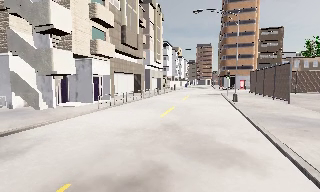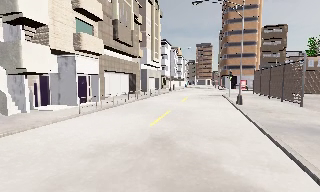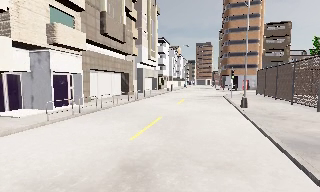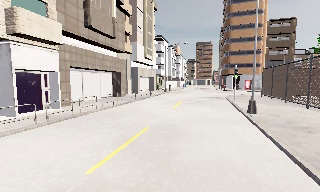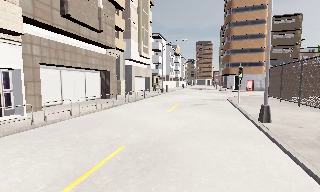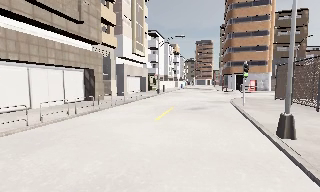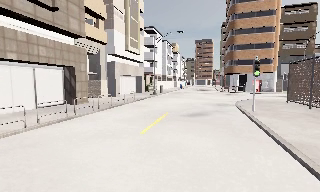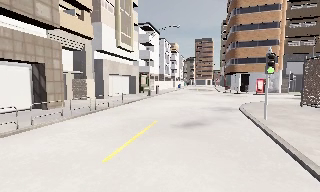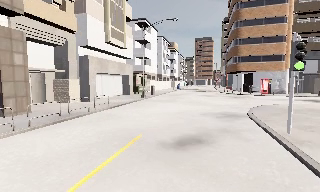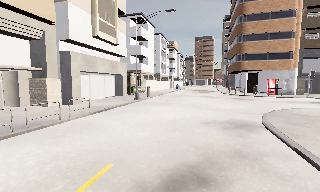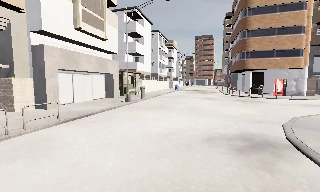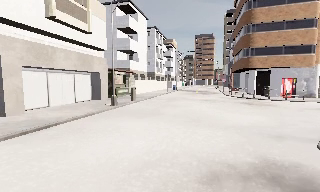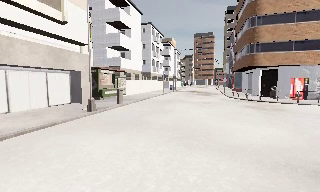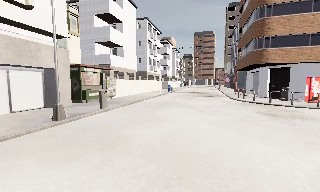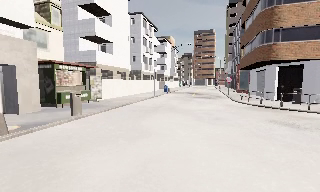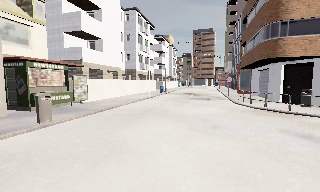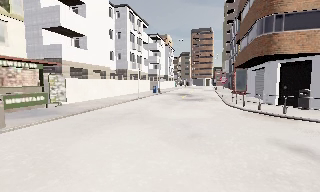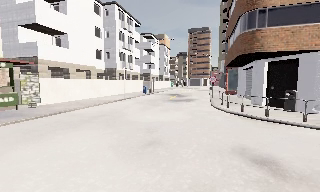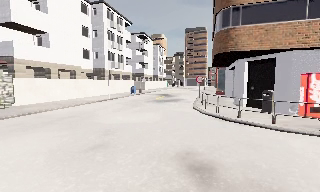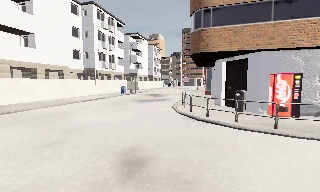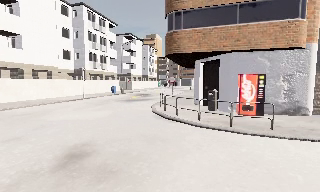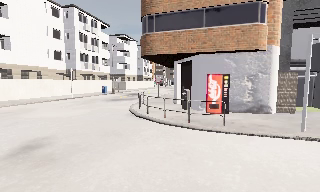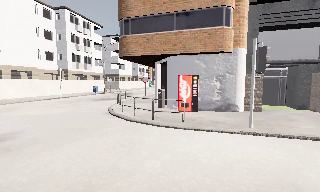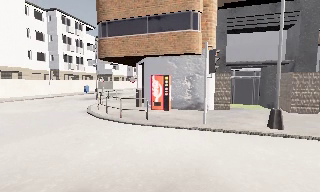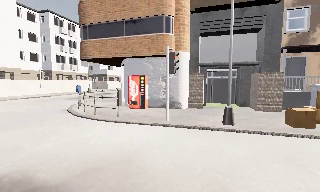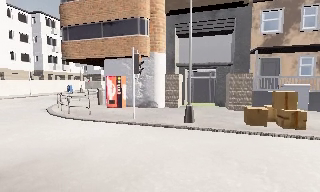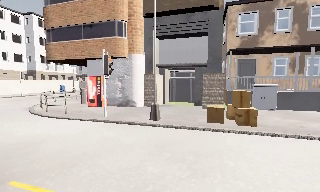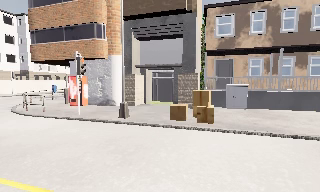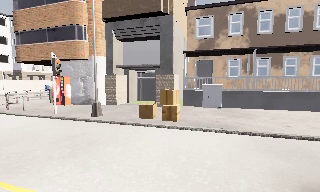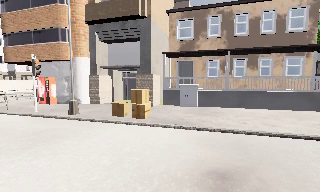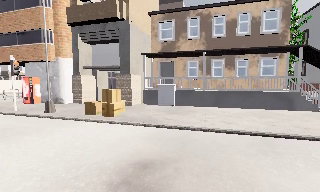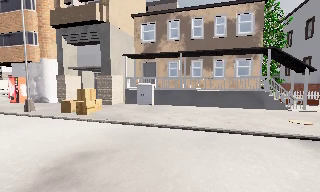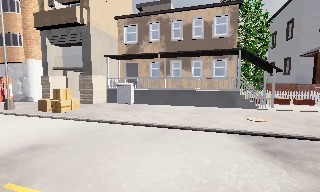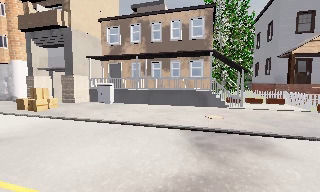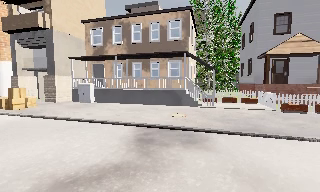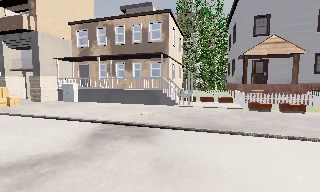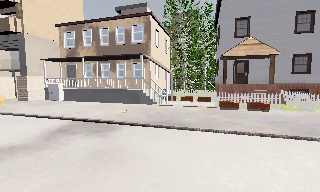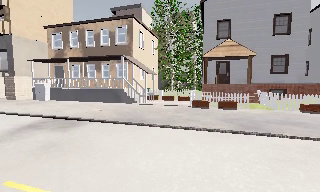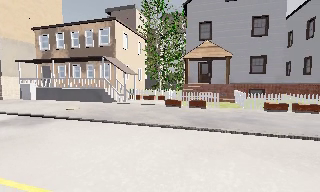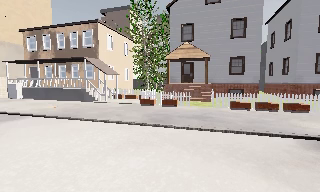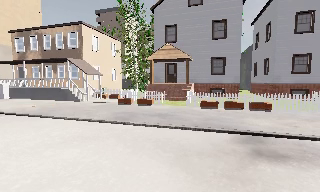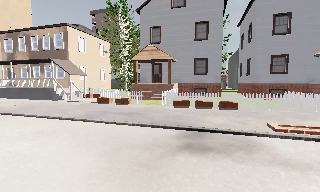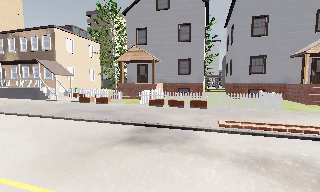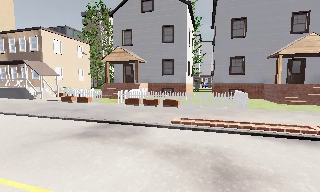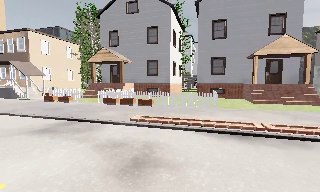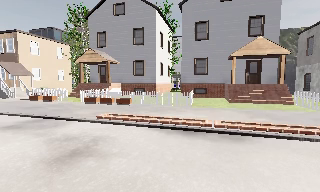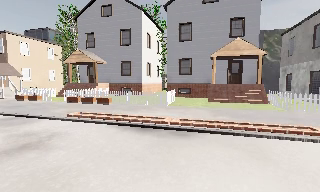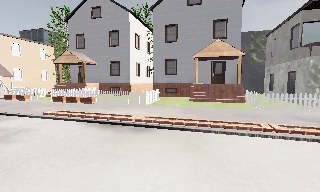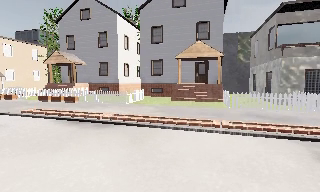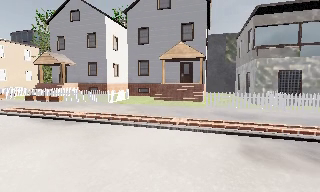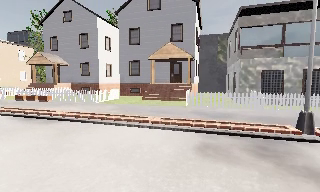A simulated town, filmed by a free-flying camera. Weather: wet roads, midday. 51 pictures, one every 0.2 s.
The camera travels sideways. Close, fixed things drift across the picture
to the left.
0.0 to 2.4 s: The camera travels forward, about 25 m, so what stands in front looms larger.
2.4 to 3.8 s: The camera travels forward and to its right, about 10 m, so what stands in front looms larger.
3.8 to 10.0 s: The camera travels to its right, about 50 m, so close, fixed things drift to the left.
The film runs forward here.
